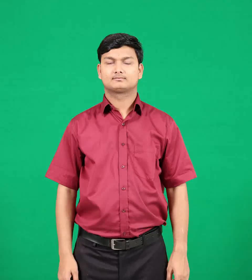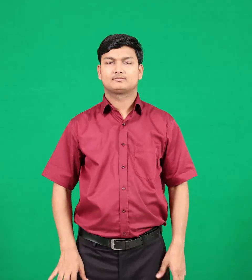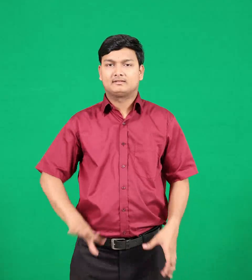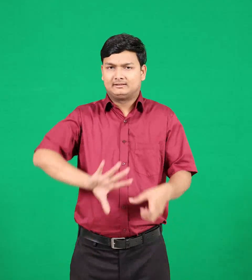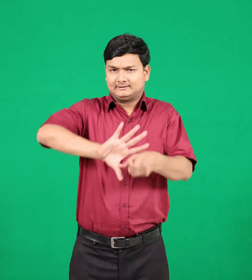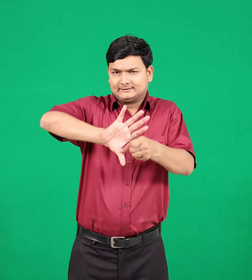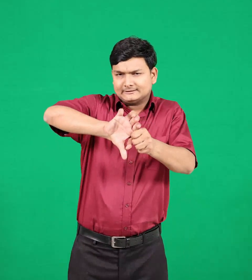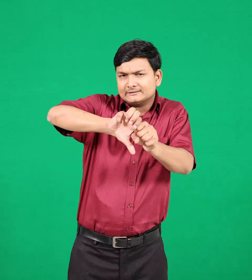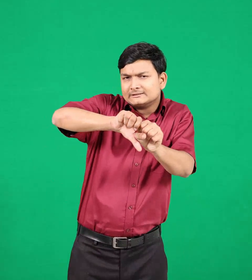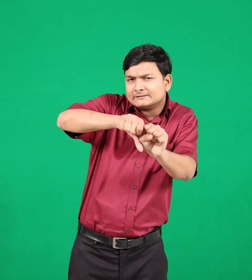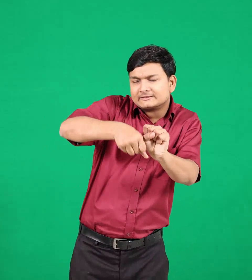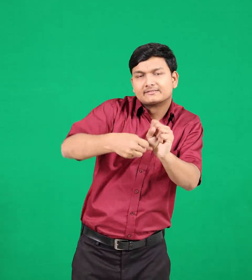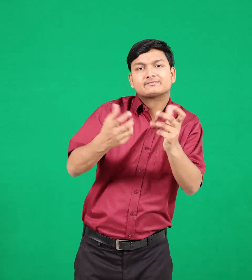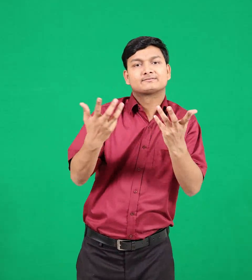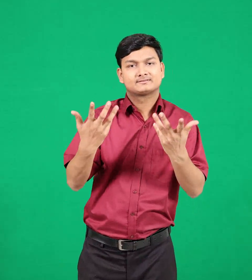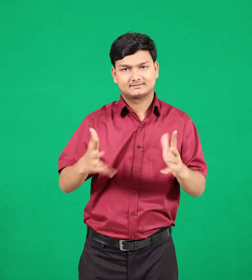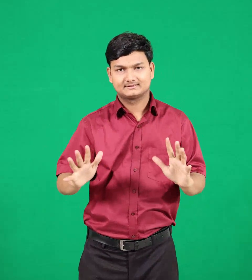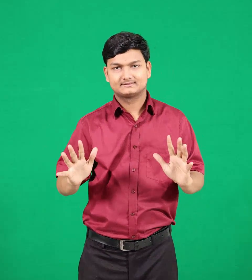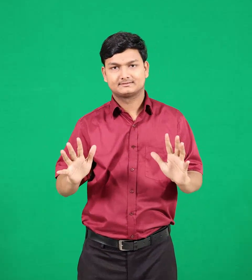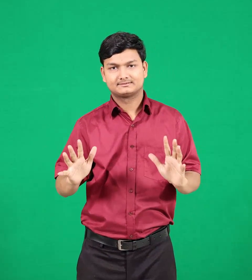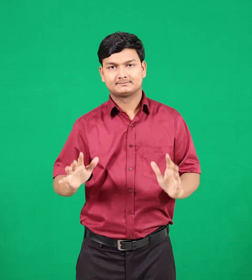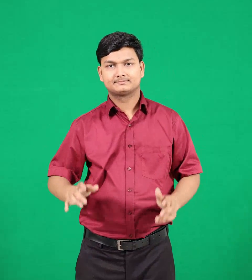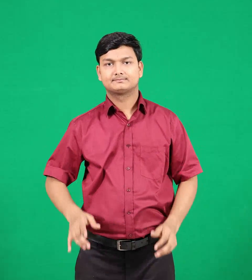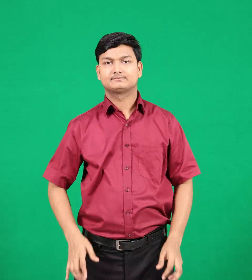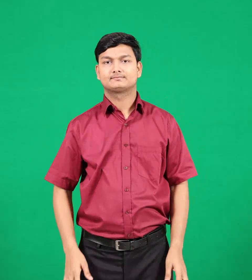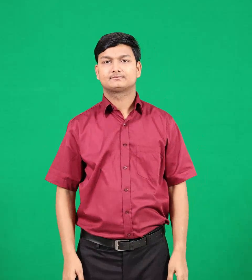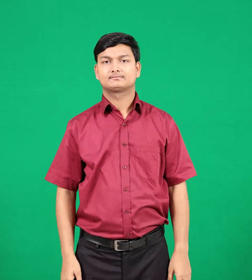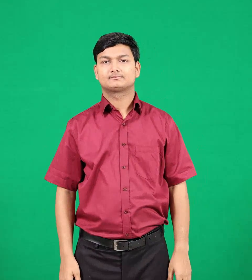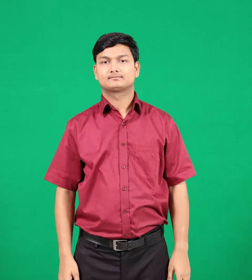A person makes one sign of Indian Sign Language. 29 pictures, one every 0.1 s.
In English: killed
